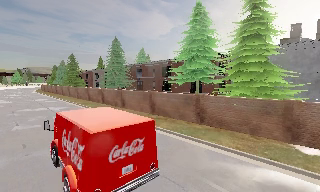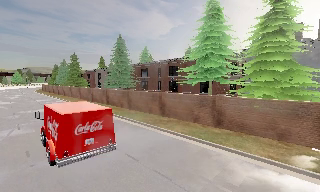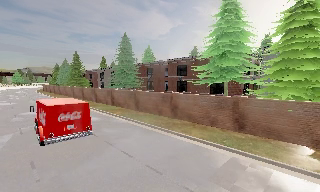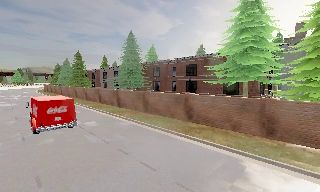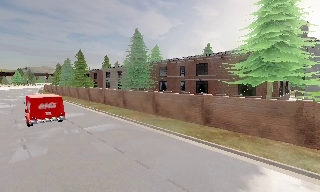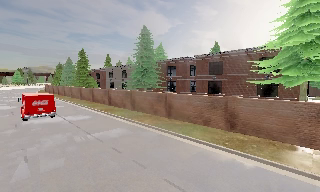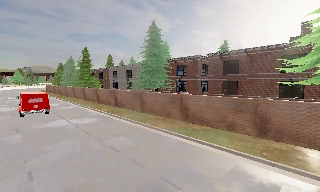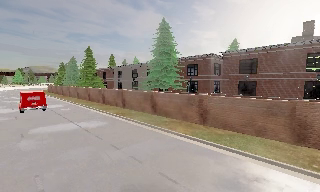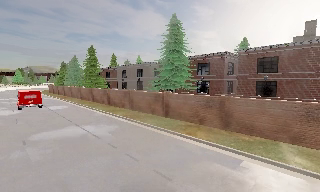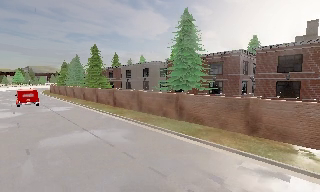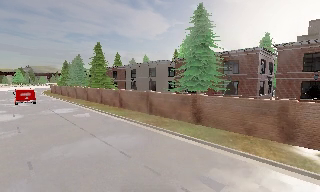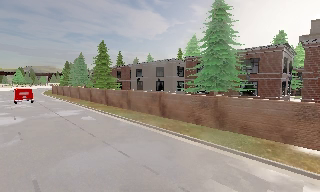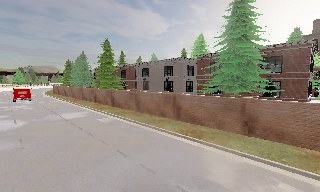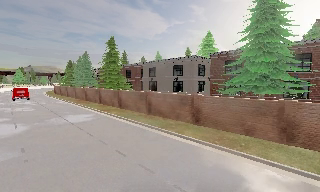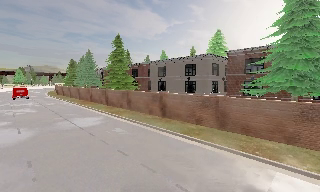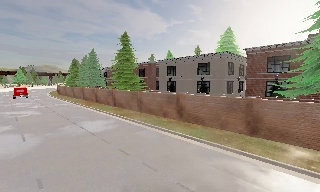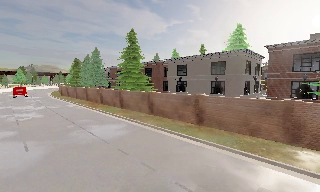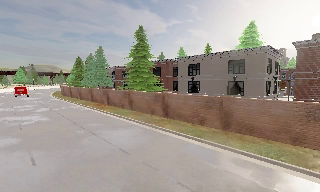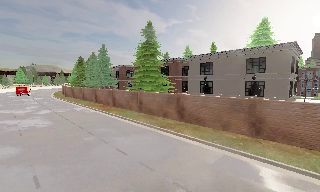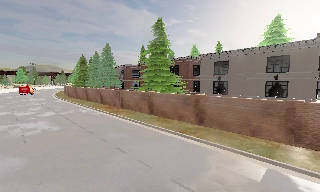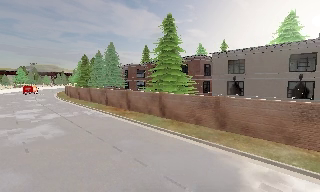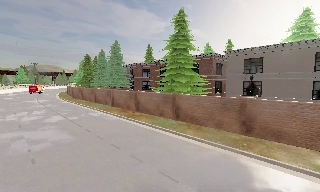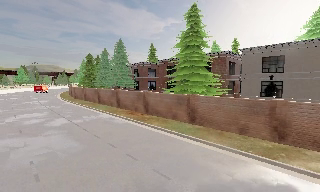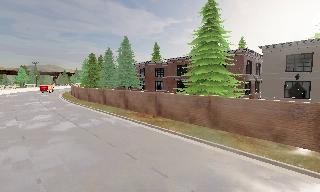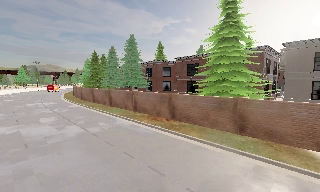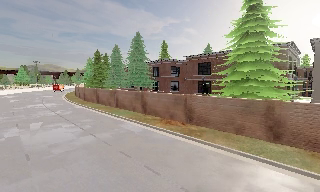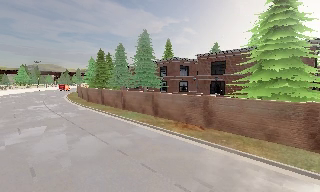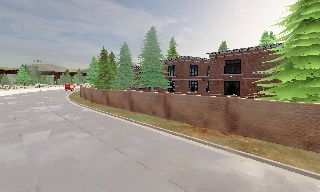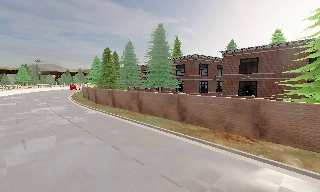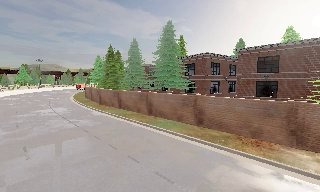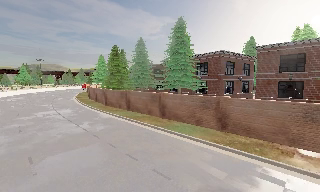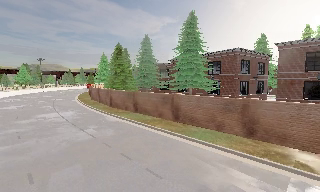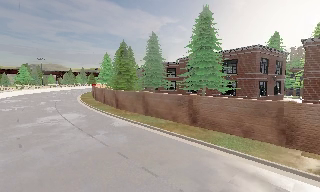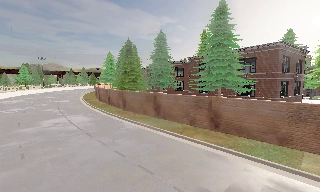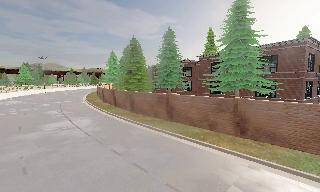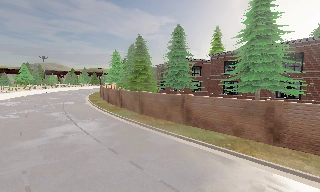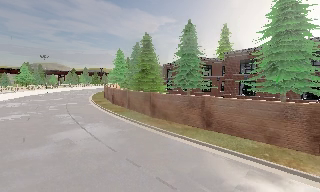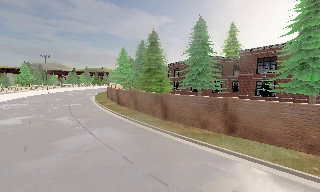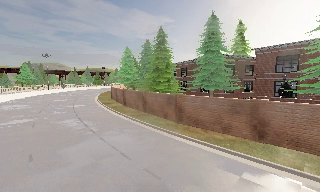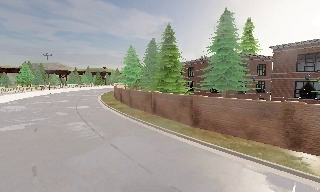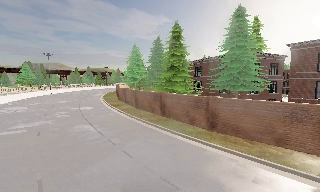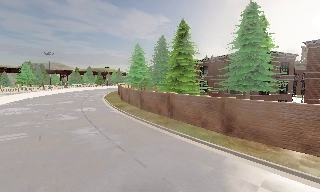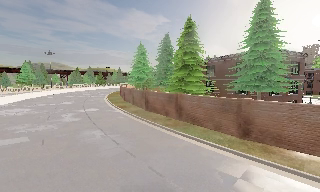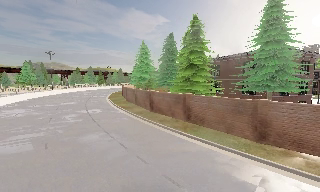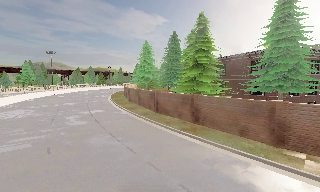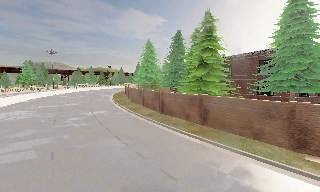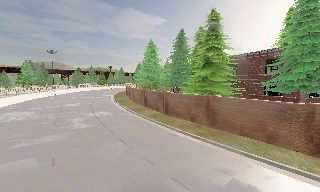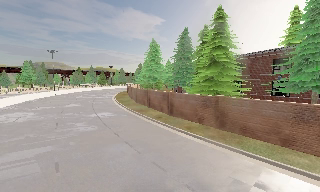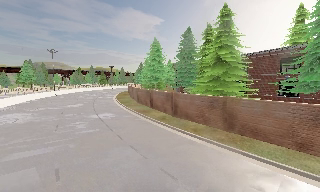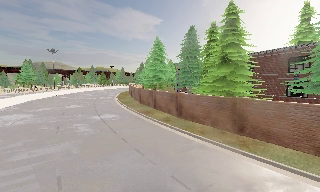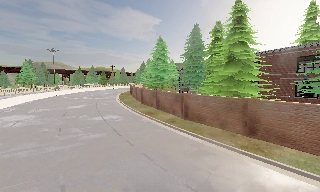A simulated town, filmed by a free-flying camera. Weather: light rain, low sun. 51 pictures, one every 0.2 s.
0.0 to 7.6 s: The camera travels forward and to its left, about 65 m, so what stands in front looms larger.
7.6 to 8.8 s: The camera travels forward and to its left, about 7 m, so what stands in front looms larger. It loses speed.
8.8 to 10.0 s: The camera travels forward and to its left, about 4 m, so what stands in front looms larger.
The film runs forward here.
